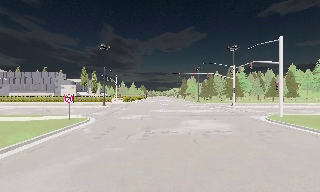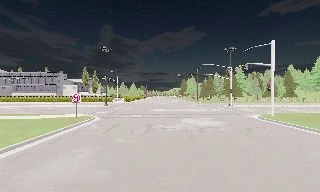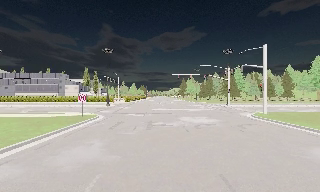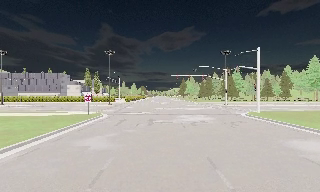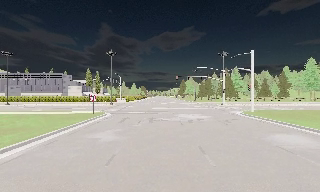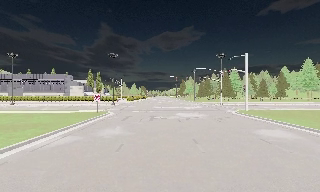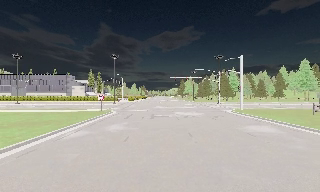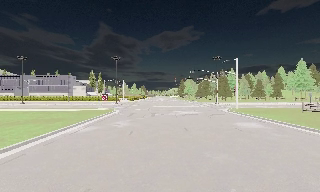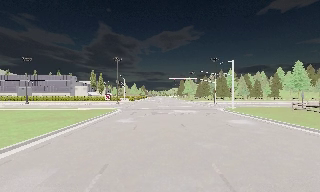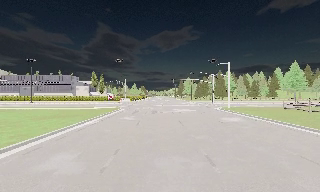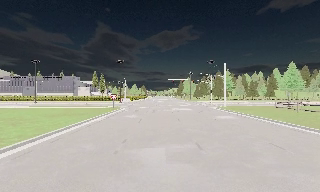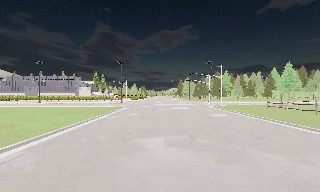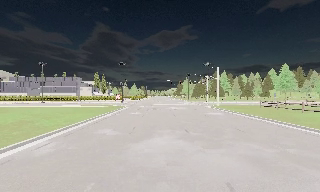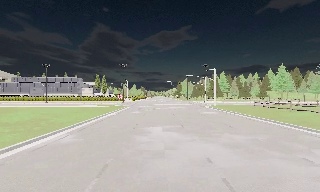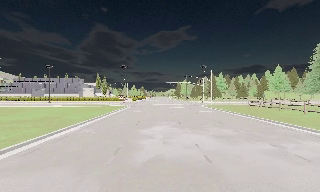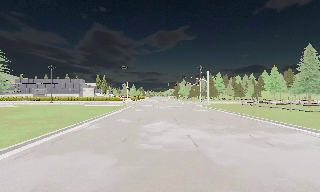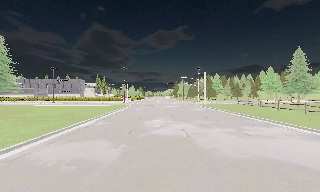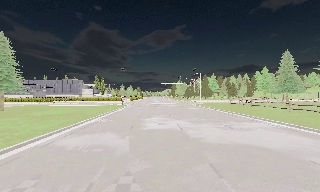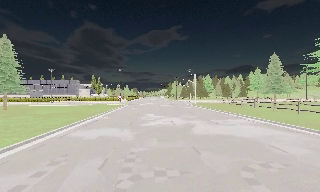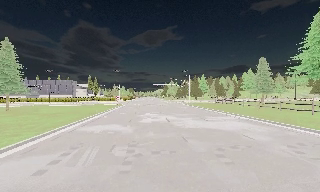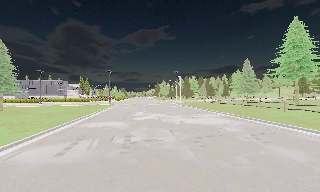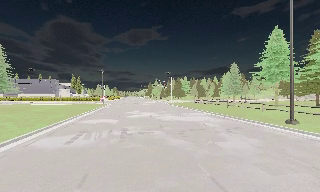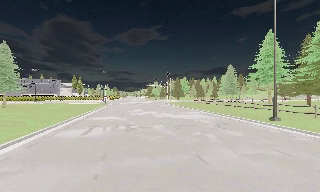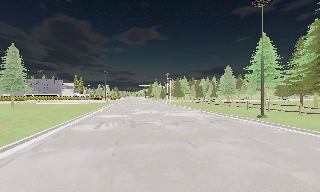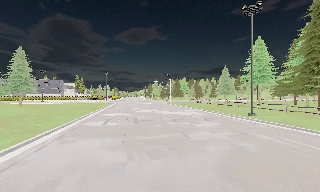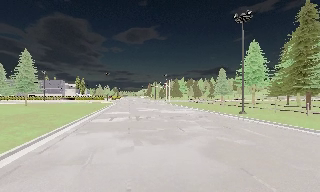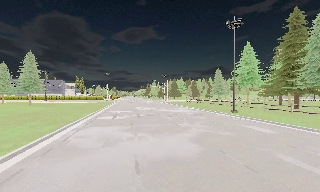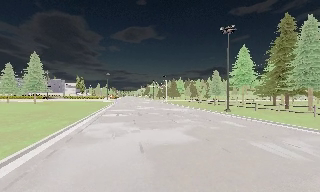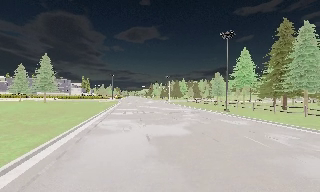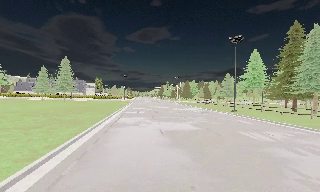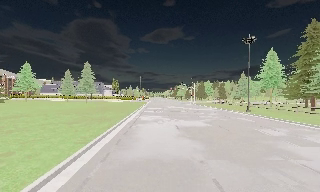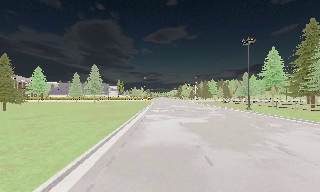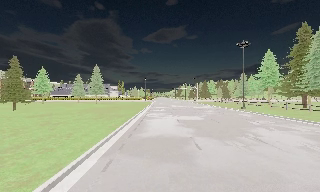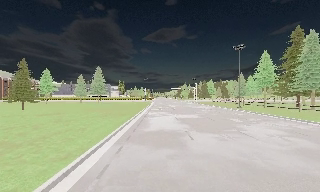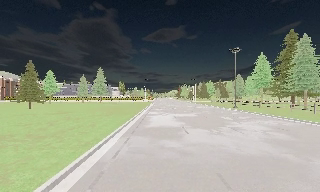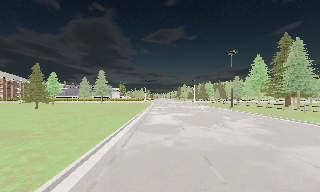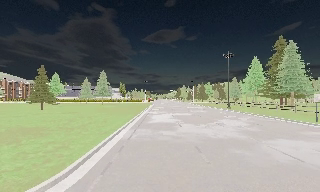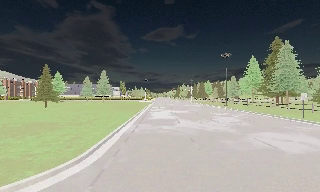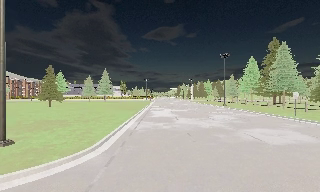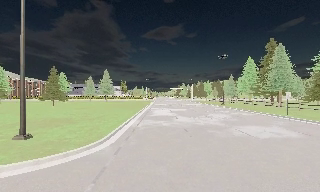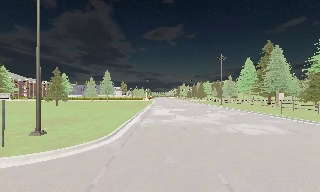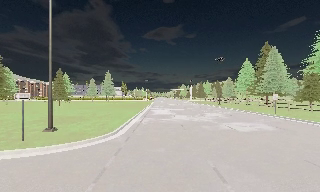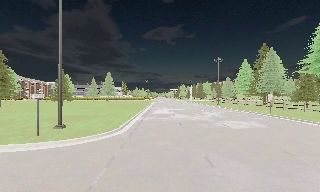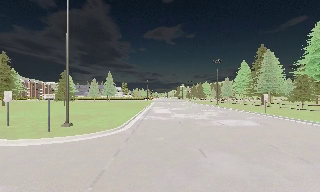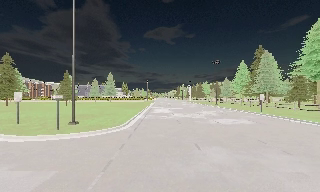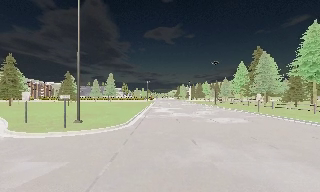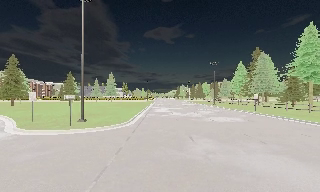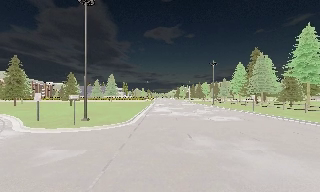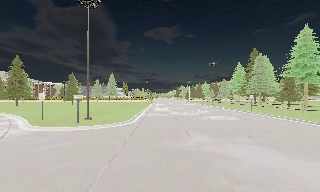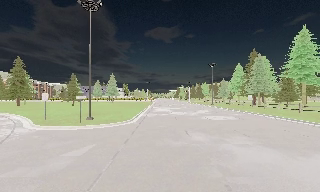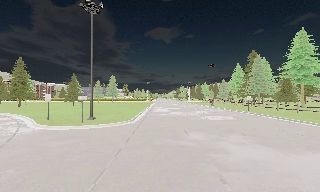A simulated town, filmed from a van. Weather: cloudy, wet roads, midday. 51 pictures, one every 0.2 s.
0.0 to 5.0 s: The camera swings to its right by about 10 degrees, and the scene slides to the left. It travels backward, about 40 m, so what stands in front gets smaller.
5.0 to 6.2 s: The camera swings to its left by about 10 degrees, and the scene slides to the right. It travels backward, about 10 m, so what stands in front gets smaller.
6.2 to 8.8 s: The camera travels backward, about 16 m, so what stands in front gets smaller. It loses speed.
8.8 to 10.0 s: The camera travels backward, about 3.5 m, so what stands in front gets smaller. It loses speed.
The film runs backward here.
